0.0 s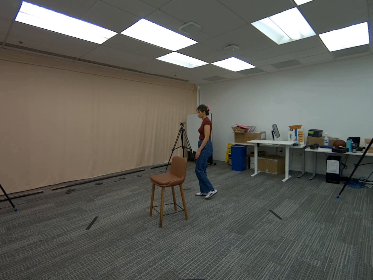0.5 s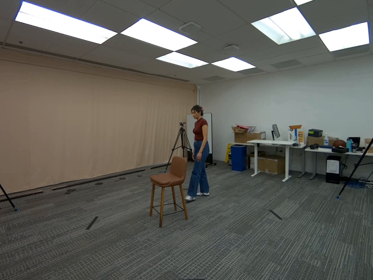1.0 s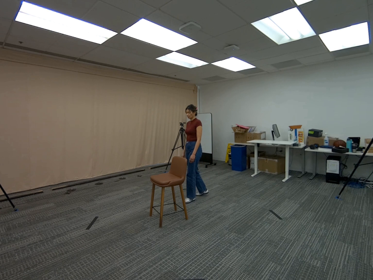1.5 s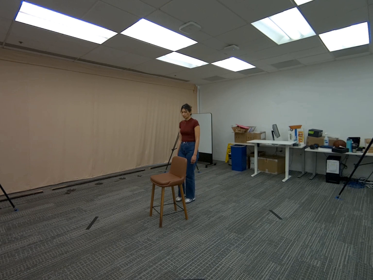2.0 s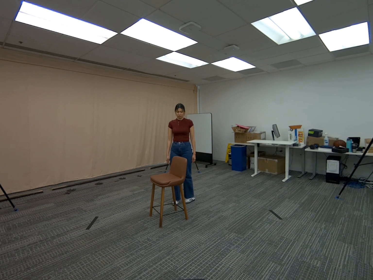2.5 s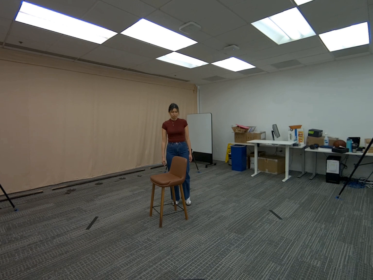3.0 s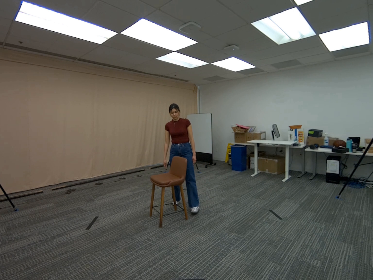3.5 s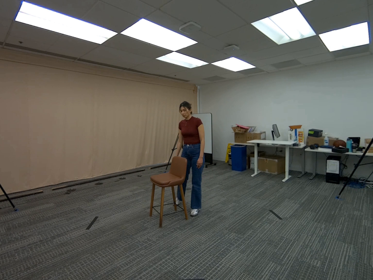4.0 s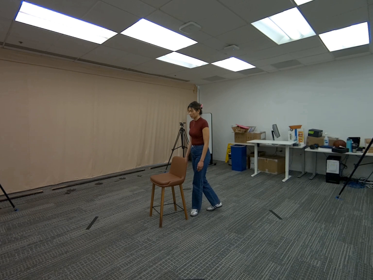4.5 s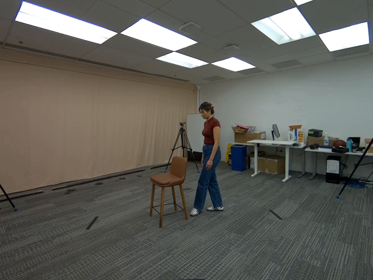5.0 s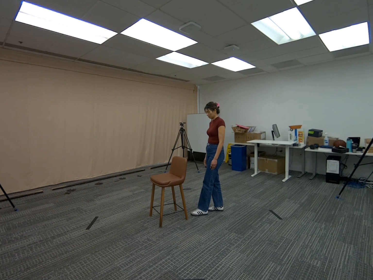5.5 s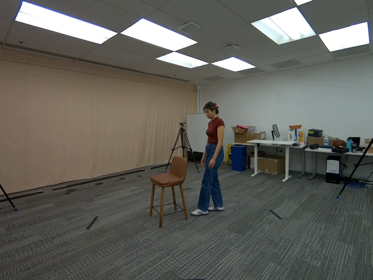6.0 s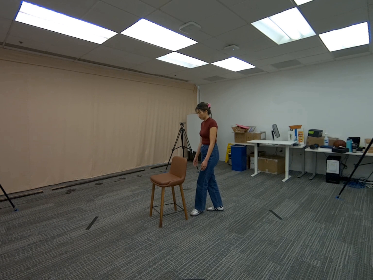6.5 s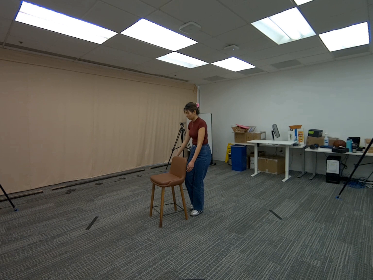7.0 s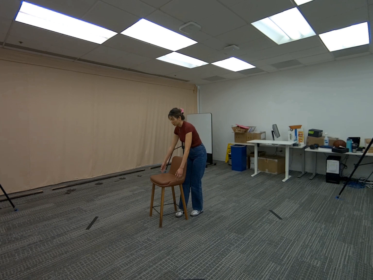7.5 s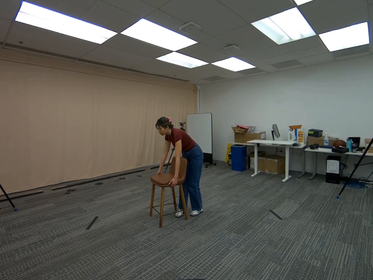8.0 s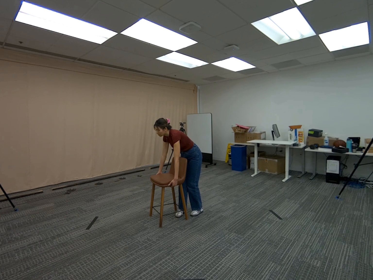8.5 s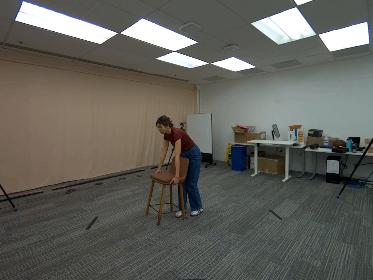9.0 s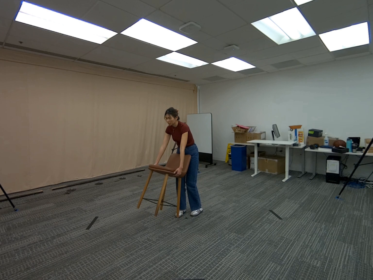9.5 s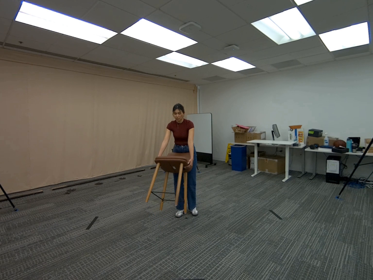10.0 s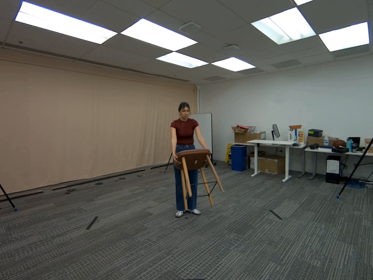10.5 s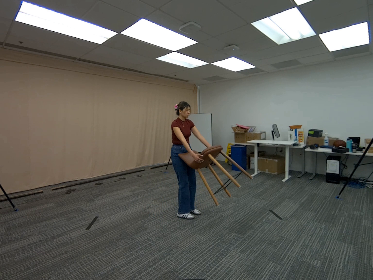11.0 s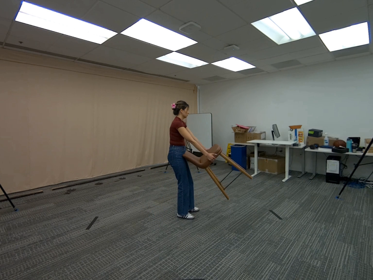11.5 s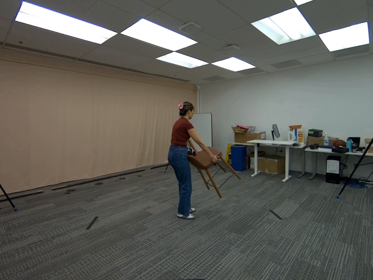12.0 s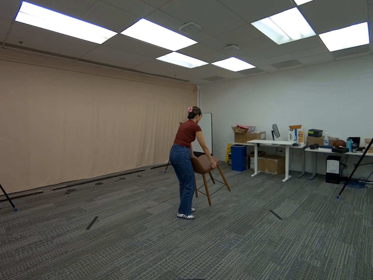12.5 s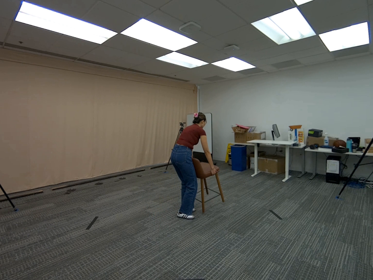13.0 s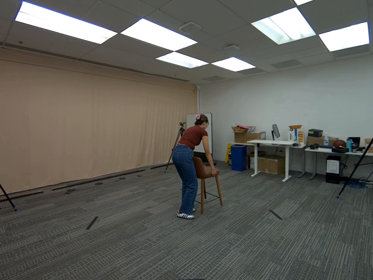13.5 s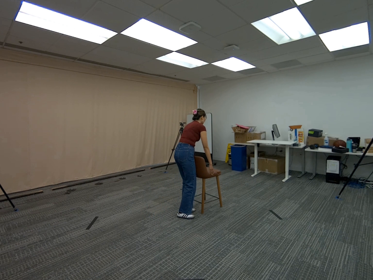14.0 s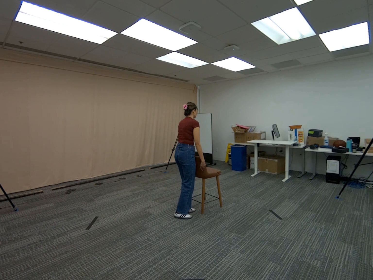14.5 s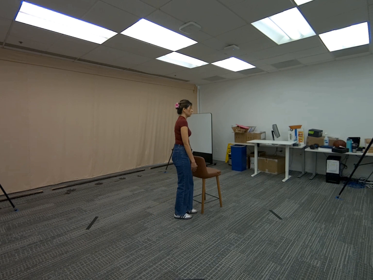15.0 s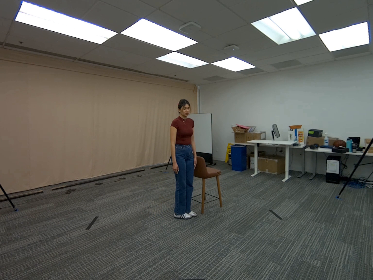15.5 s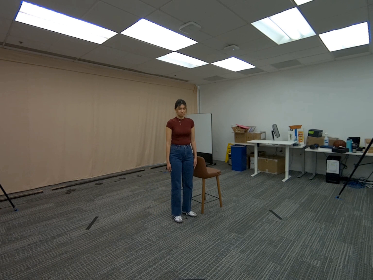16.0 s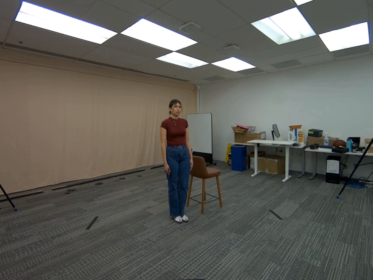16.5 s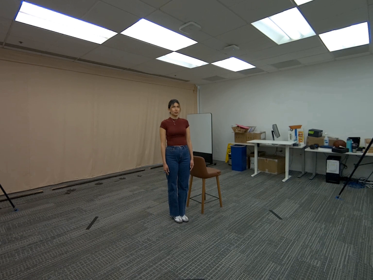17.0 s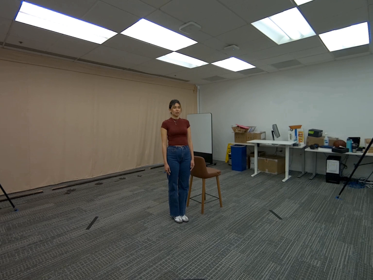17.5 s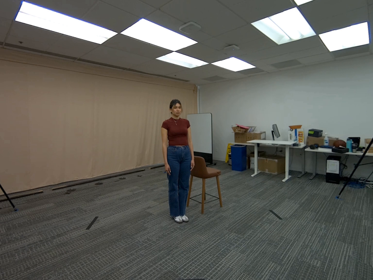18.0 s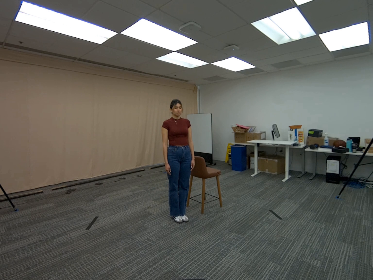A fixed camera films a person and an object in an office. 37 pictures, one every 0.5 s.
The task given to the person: Walk over to the tall bar stool and grasp the stool with both hands rotating the bar stool 180° and then placing the tall bar stool back on the ground.
